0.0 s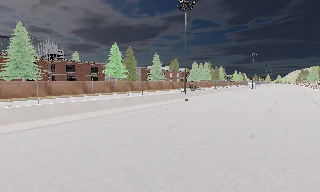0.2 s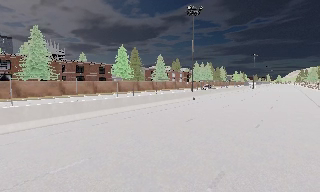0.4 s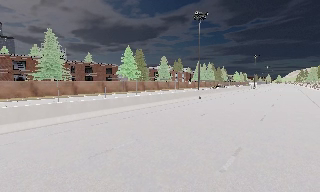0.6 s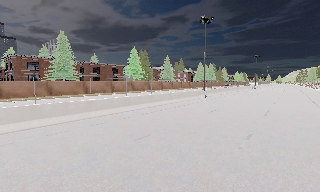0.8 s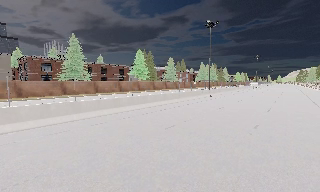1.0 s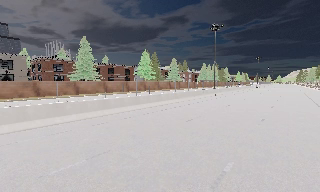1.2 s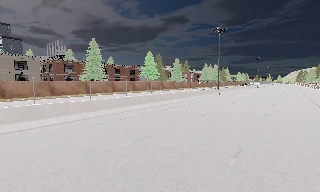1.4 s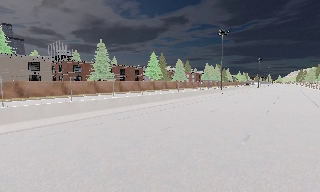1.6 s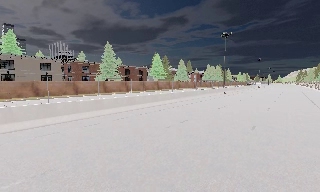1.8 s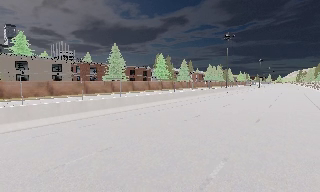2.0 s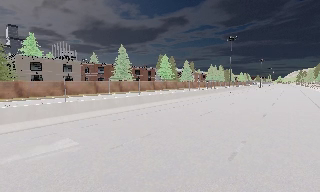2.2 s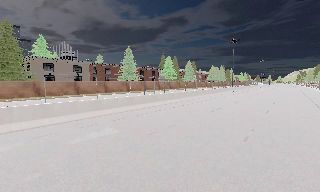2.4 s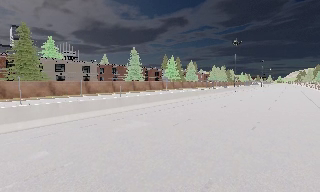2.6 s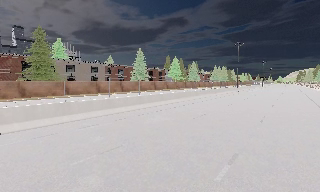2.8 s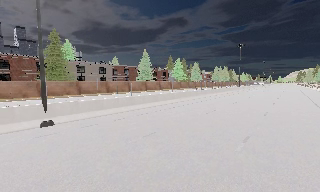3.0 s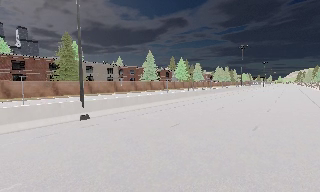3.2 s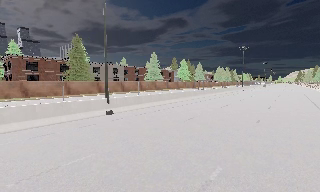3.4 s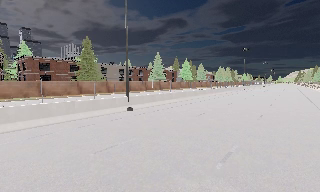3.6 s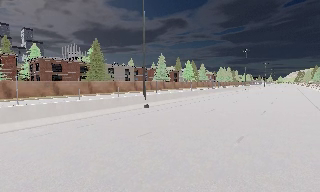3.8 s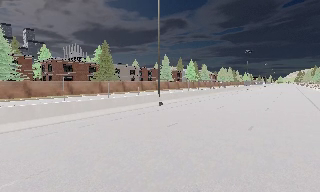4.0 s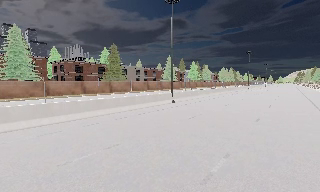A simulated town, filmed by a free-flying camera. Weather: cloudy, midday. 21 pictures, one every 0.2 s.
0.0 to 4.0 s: The camera travels backward and to its left, about 40 m, so what stands in front gets smaller.
The film runs backward here.
